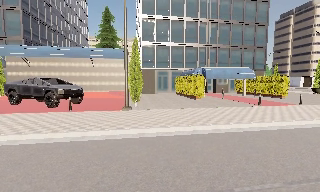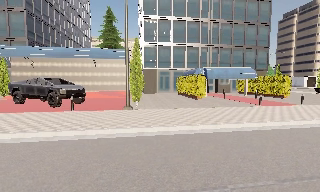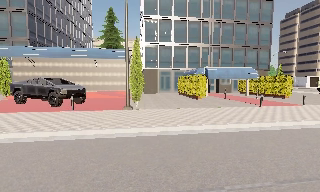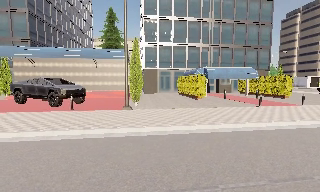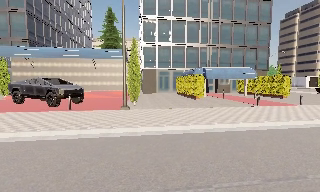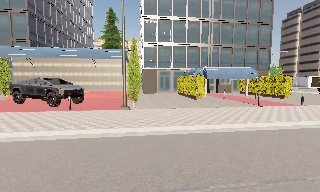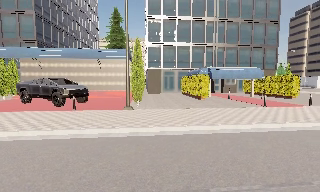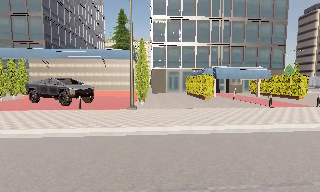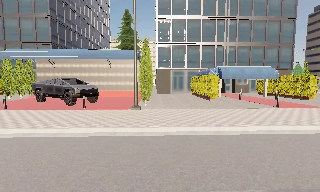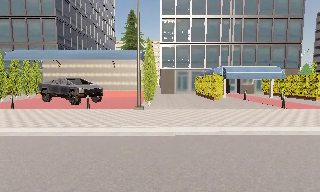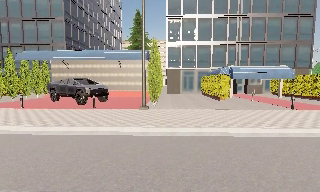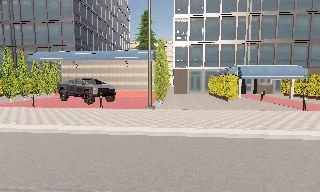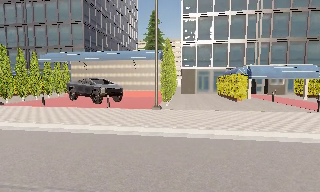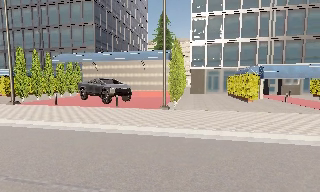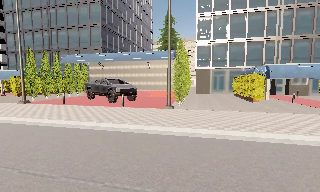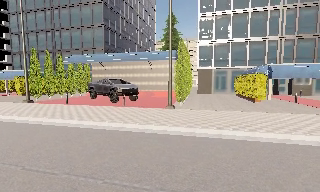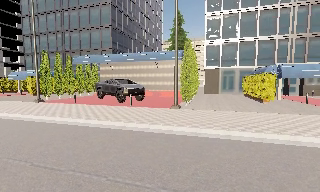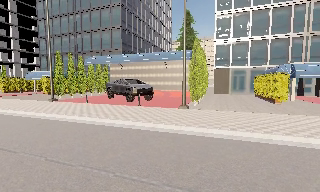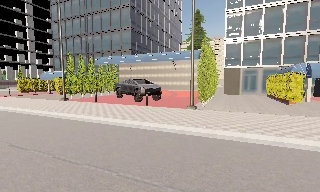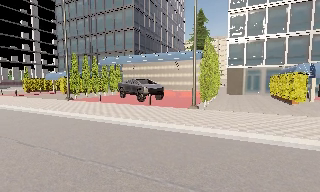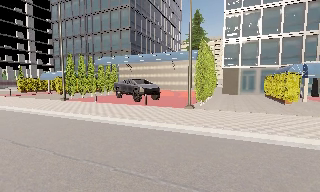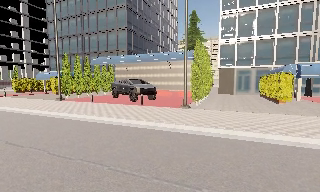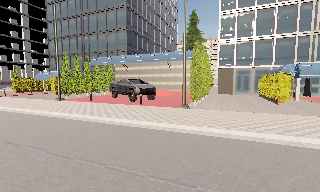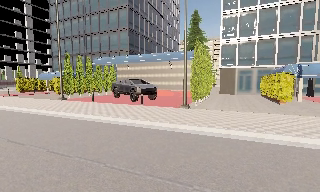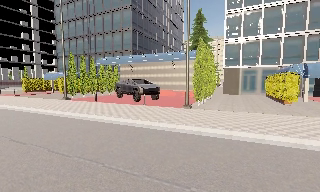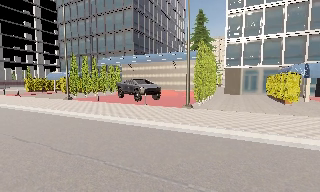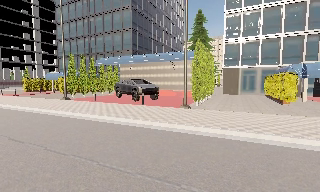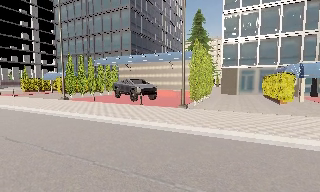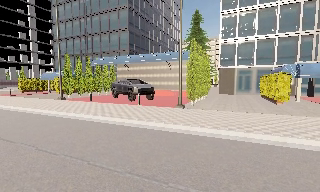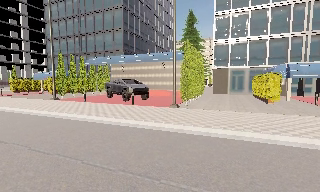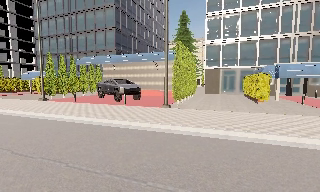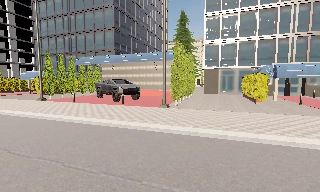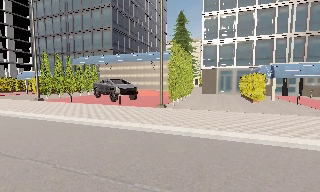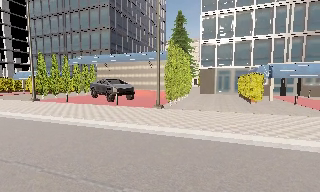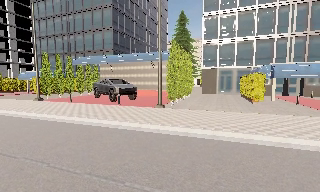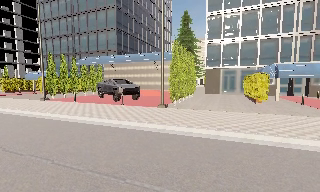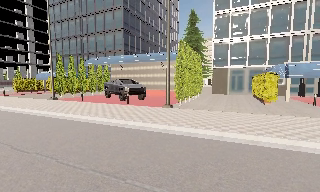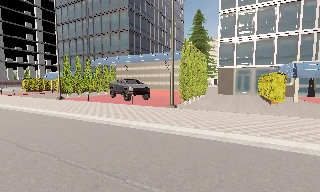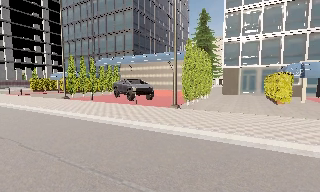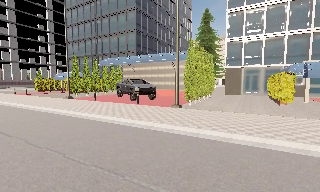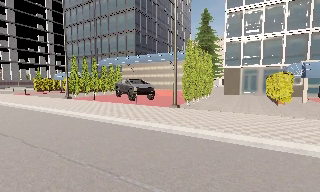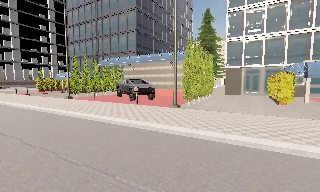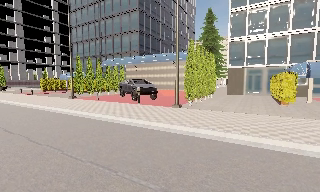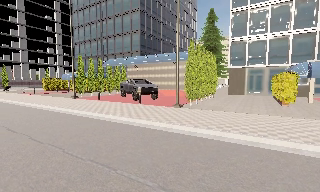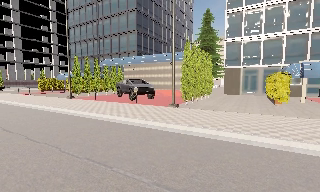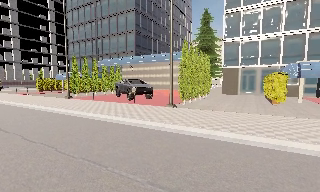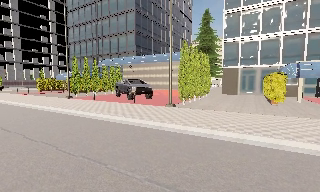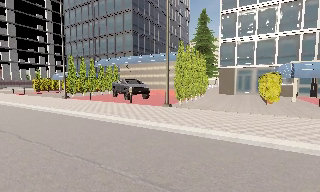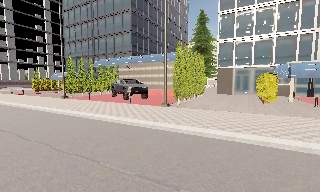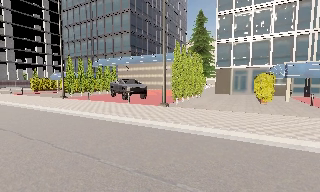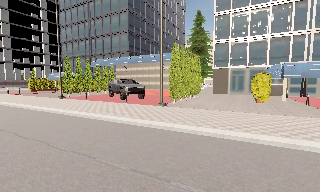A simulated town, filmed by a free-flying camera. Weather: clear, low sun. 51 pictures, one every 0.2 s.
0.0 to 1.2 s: The camera travels to its right, about 0.5 m.
1.2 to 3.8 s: The camera pans to its left, which is counterclockwise from overhead, by about 30 degrees. It travels to its right, about 1 m.
3.8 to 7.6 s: The camera travels to its right, about 2 m, so close, fixed things drift to the left.
7.6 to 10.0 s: The camera travels backward and to its right, about 1 m, so what stands in front gets smaller.
The film runs backward here.
